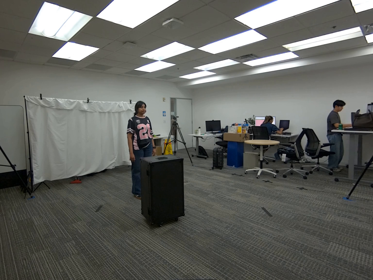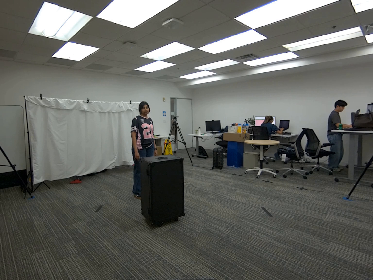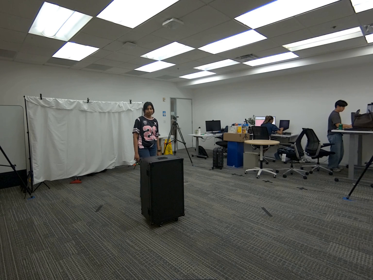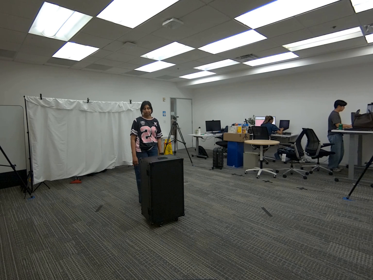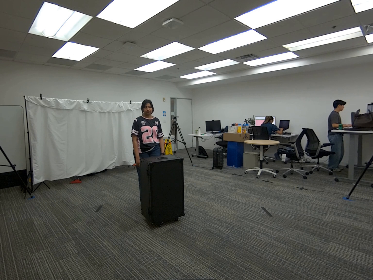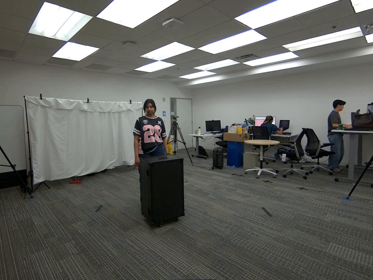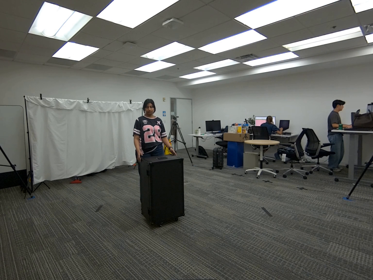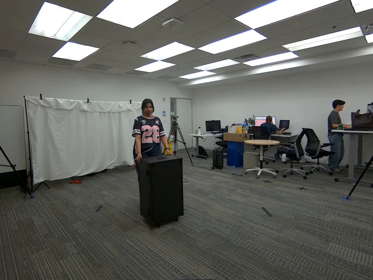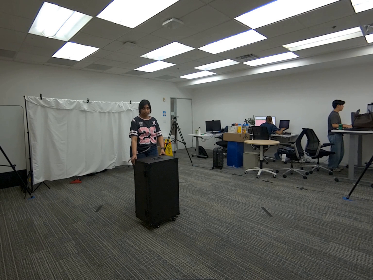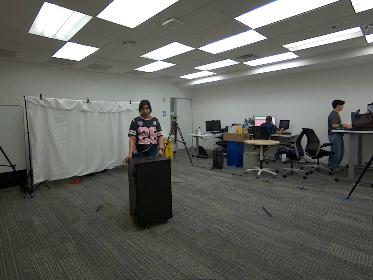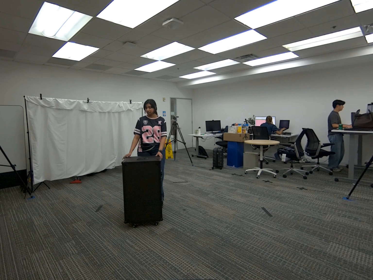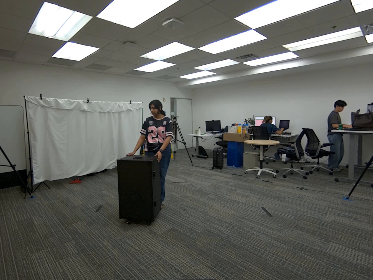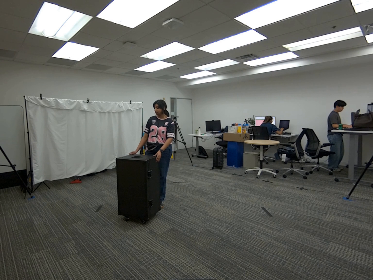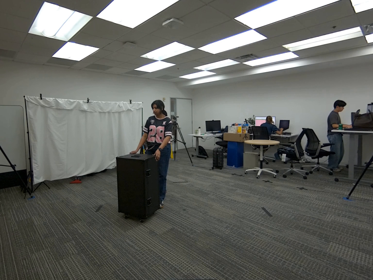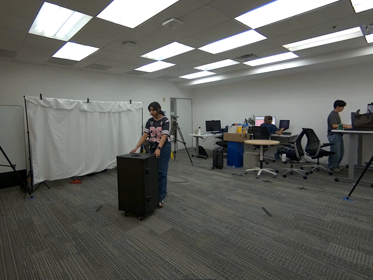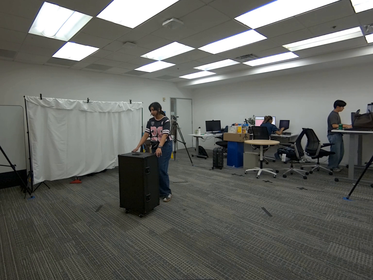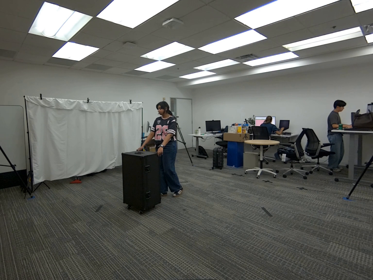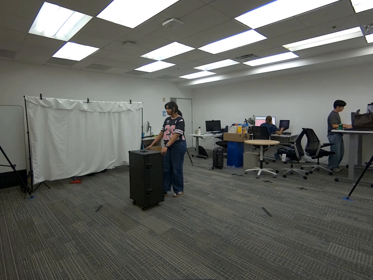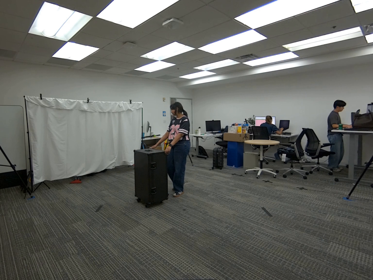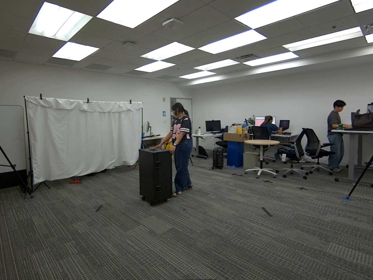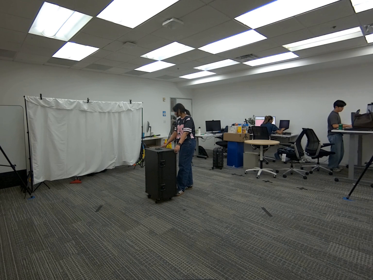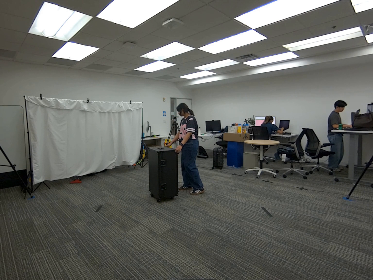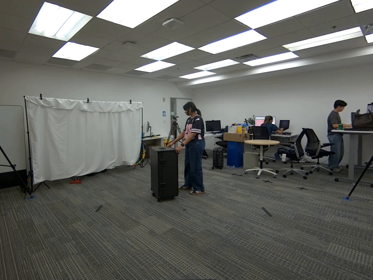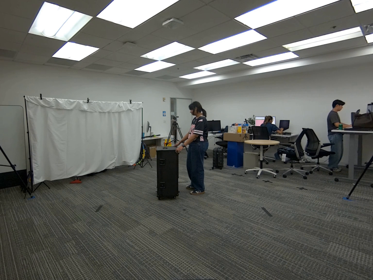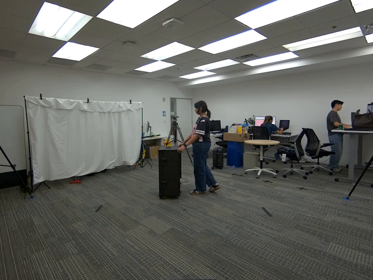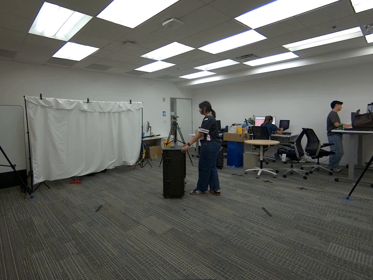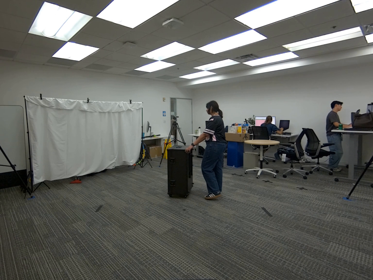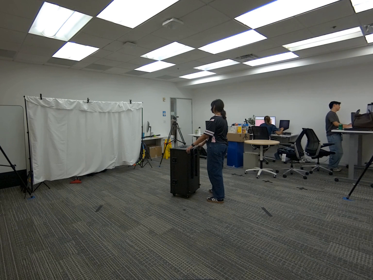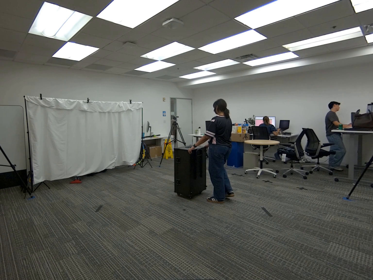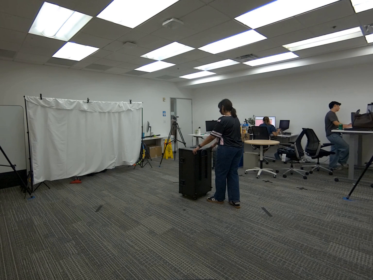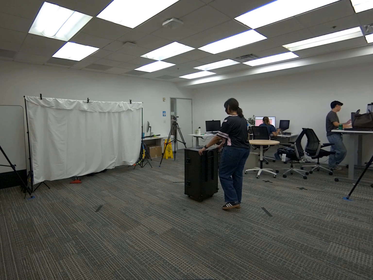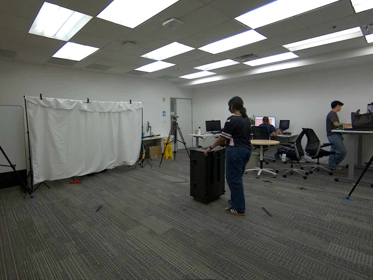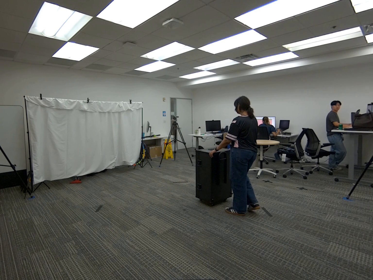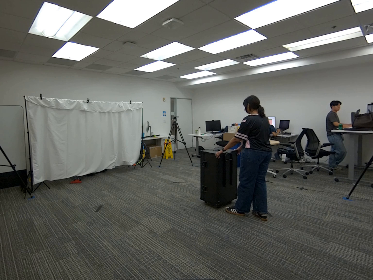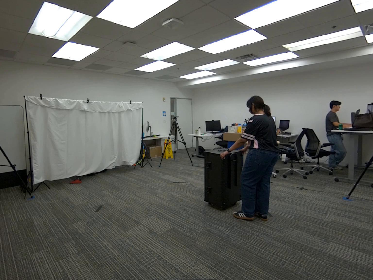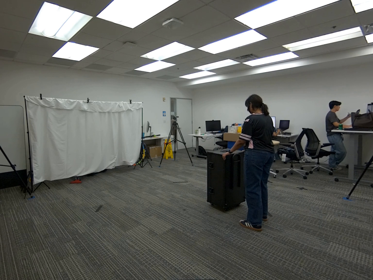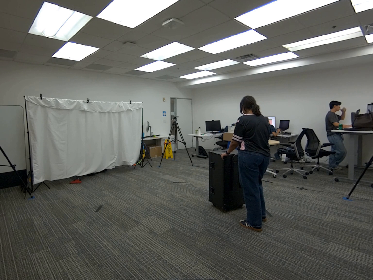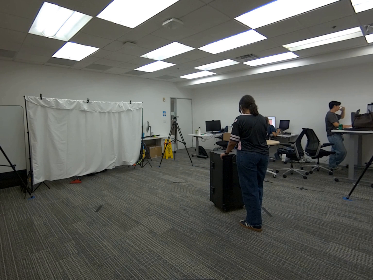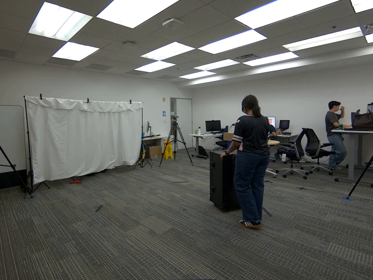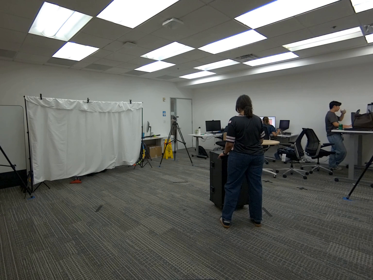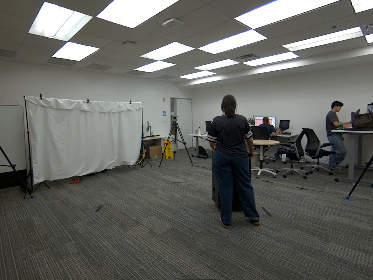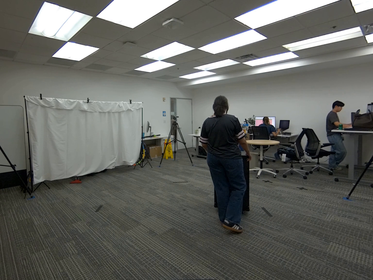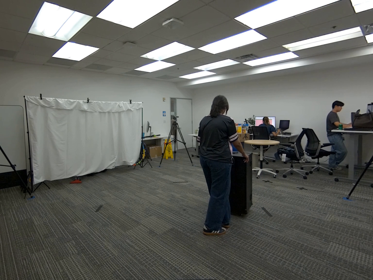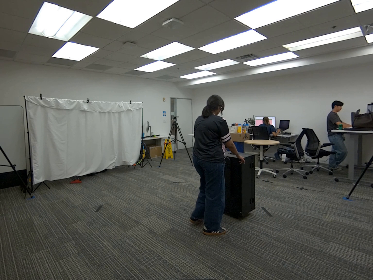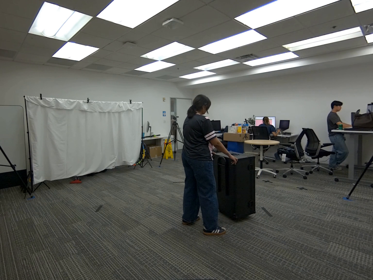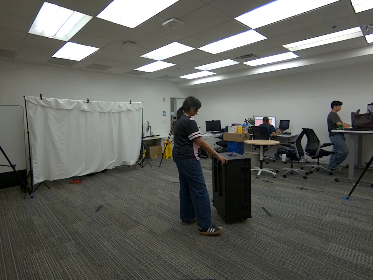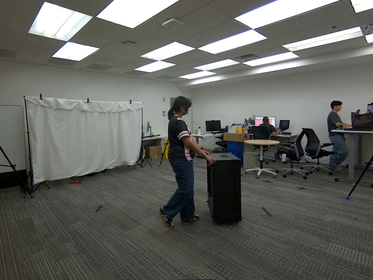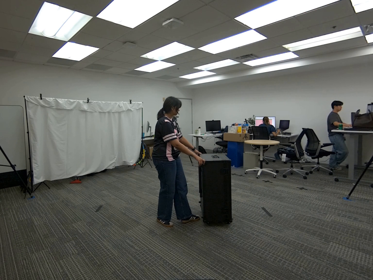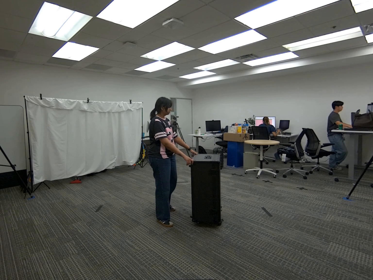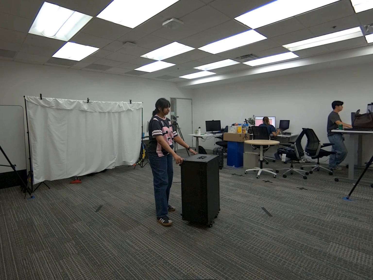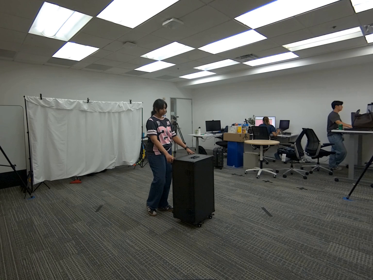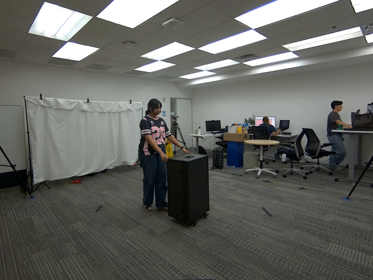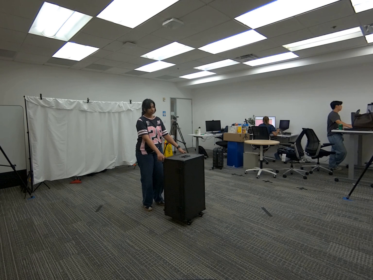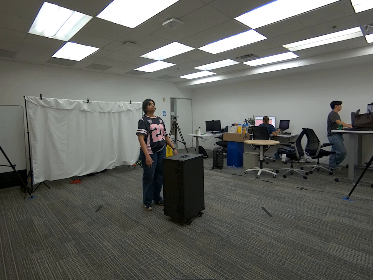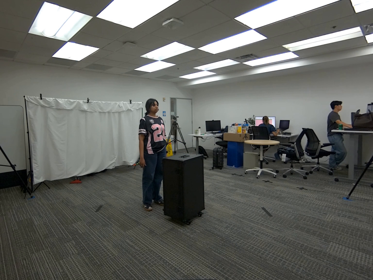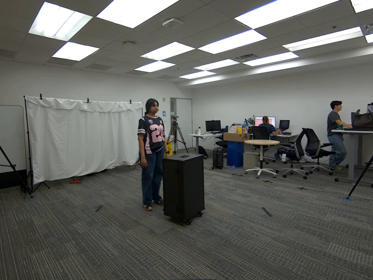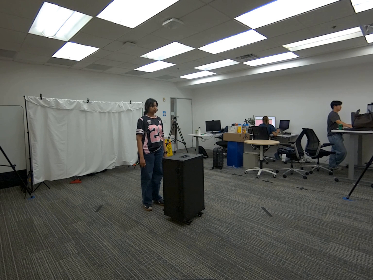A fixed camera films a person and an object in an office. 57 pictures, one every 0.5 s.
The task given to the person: Walk over to the G1 box and pull the G1 box towards you around the bounding area.
